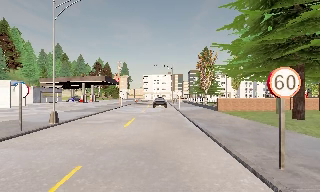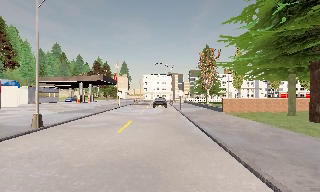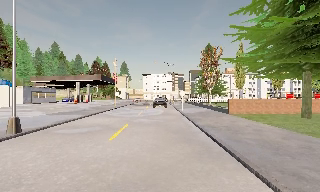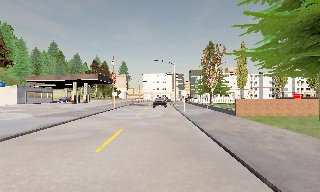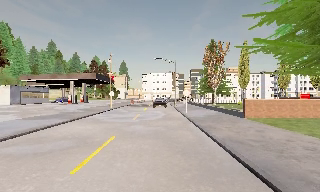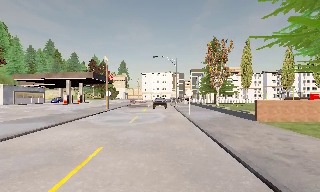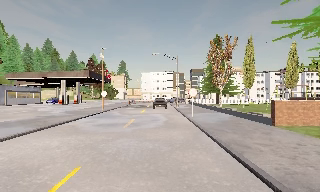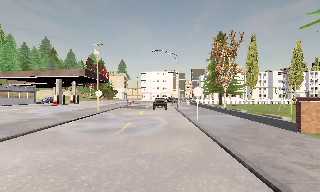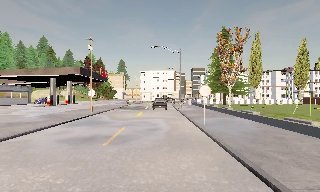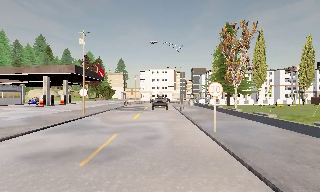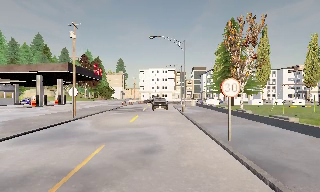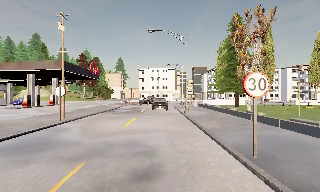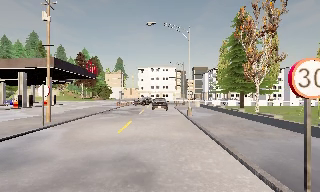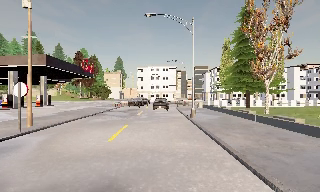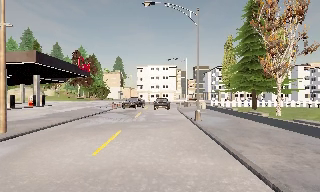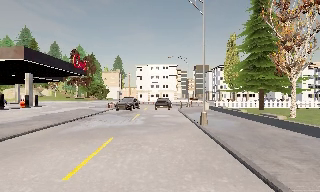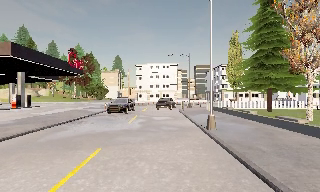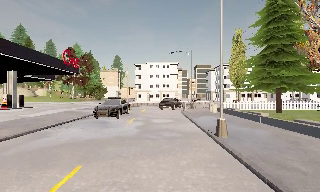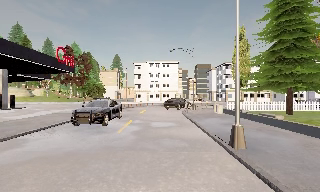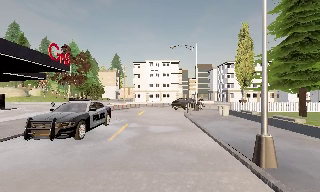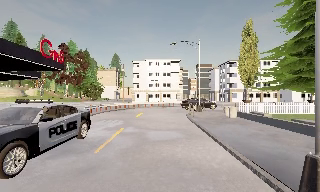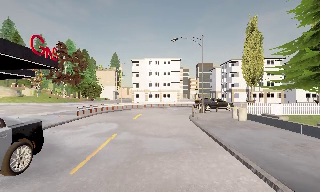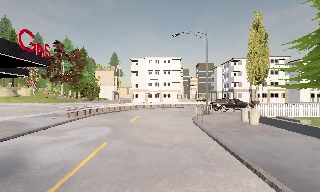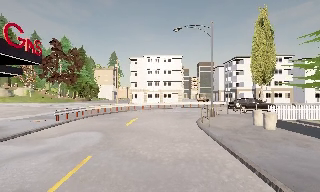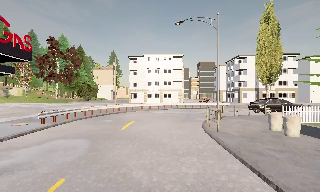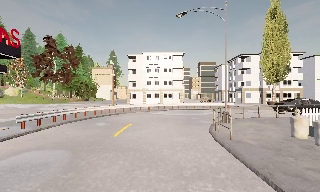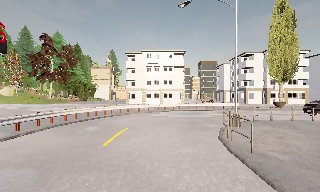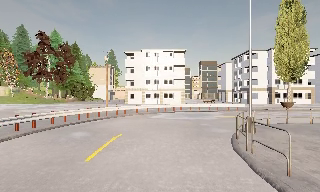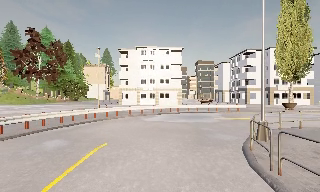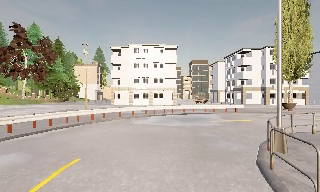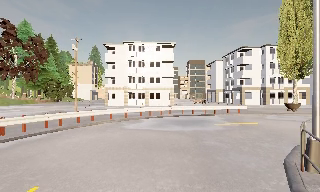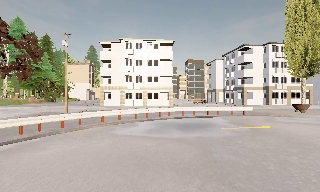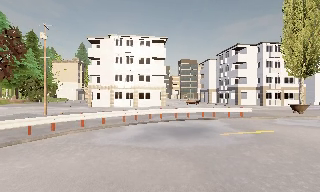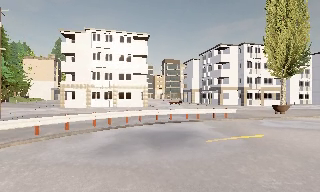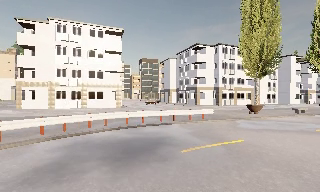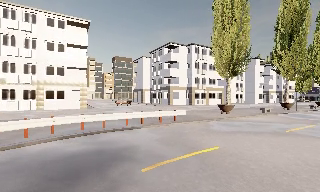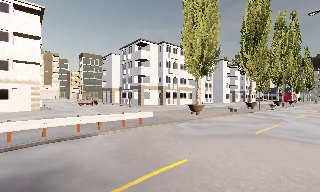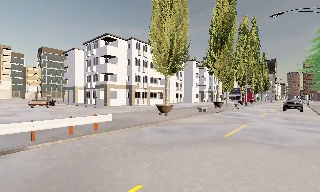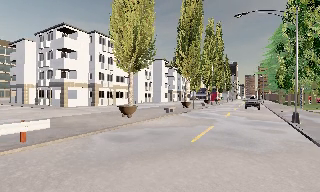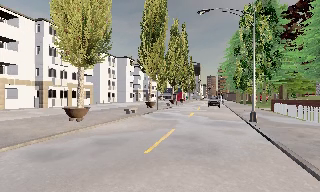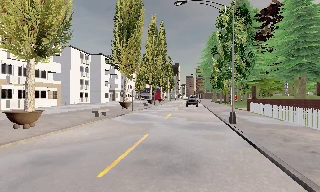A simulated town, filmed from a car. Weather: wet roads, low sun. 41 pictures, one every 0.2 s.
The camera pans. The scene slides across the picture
to the left.
The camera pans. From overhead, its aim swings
clockwise.
0.0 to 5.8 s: The camera travels forward, about 40 m, so what stands in front looms larger.
5.8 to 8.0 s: The camera swings to its right by about 75 degrees, and the scene slides to the left. It travels forward, about 15 m.
The film runs forward here.
